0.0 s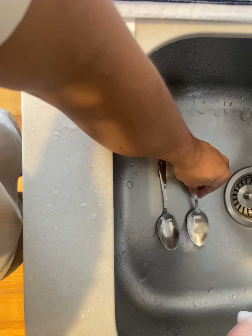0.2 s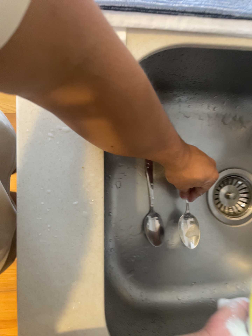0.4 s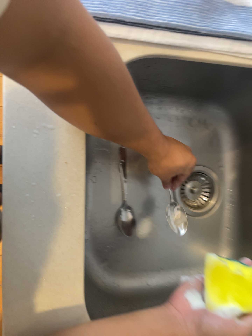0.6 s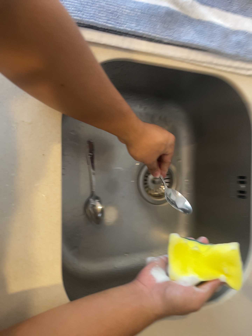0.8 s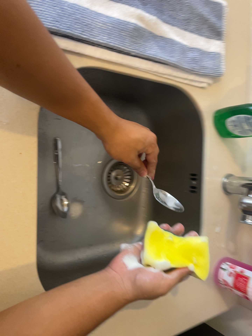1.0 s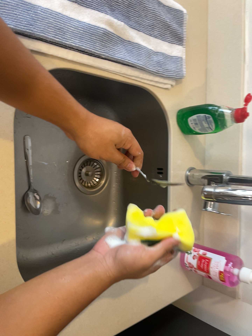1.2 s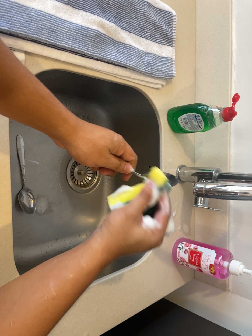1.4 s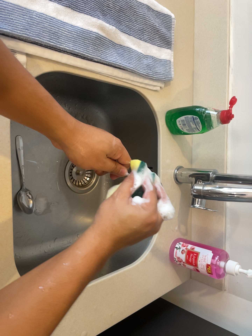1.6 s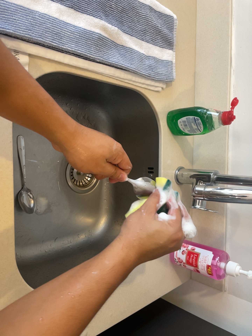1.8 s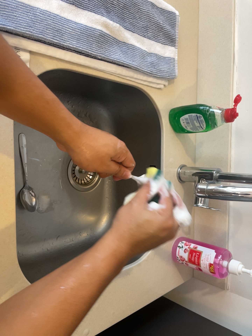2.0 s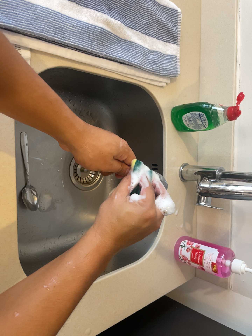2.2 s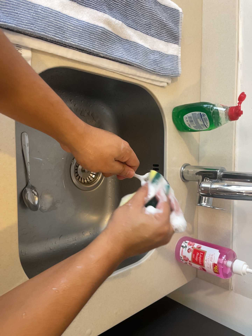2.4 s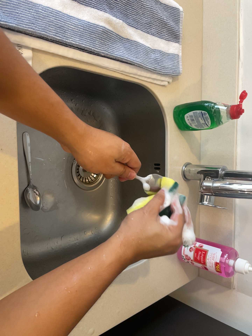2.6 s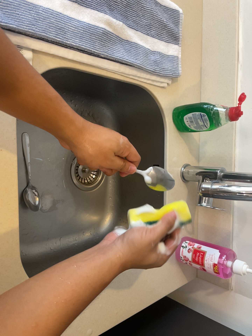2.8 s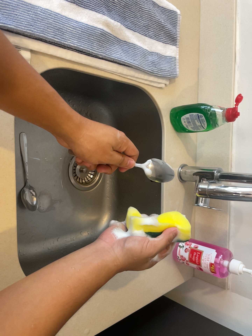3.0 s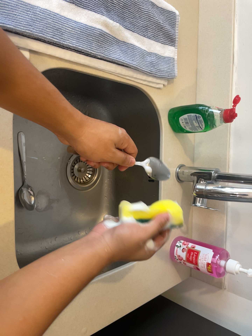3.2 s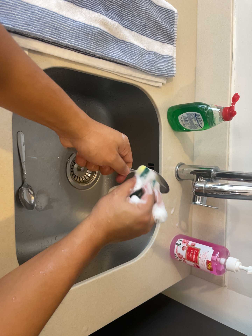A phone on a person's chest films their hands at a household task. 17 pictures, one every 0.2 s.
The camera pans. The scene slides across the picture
to the left.
0.0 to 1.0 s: The camera swings to its right by about 40 degrees, and the scene slides to the left. It travels backward, about 18 cm.
1.0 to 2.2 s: The camera shifts only a little, or ends up much as it began.
2.2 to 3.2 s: The camera keeps its place and its aim.
The film runs backward here.
